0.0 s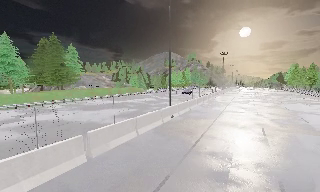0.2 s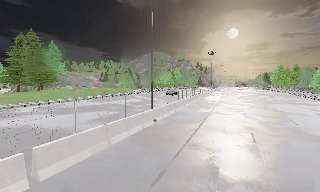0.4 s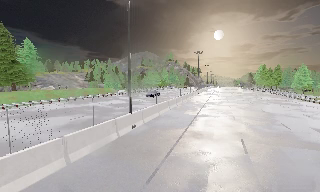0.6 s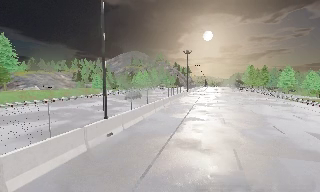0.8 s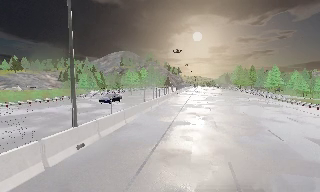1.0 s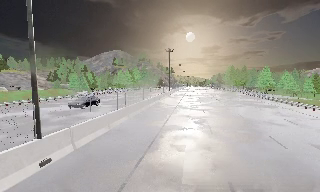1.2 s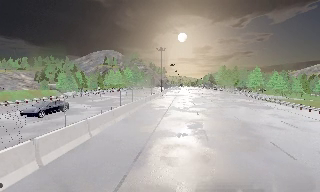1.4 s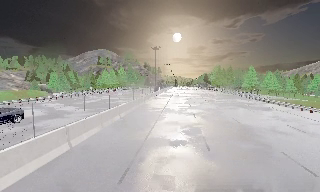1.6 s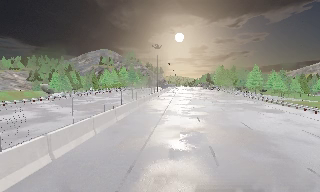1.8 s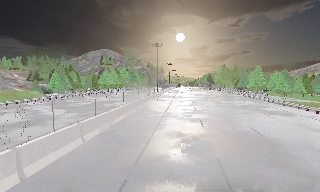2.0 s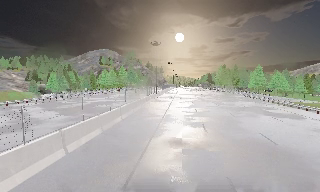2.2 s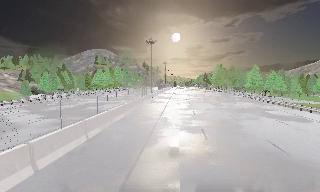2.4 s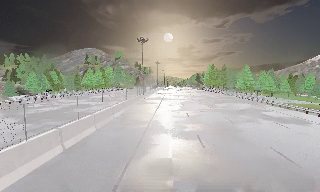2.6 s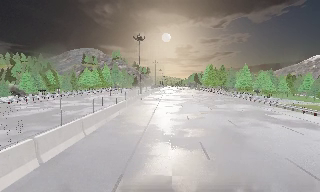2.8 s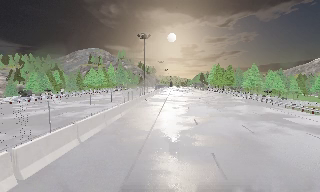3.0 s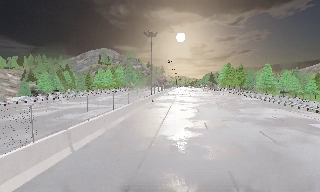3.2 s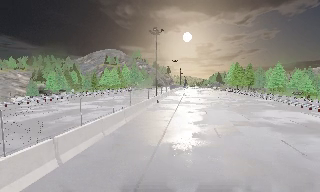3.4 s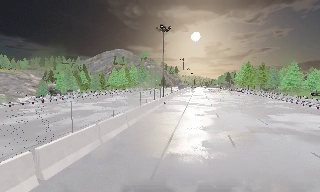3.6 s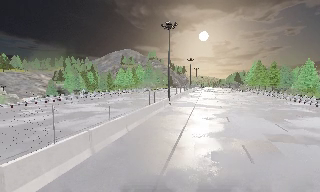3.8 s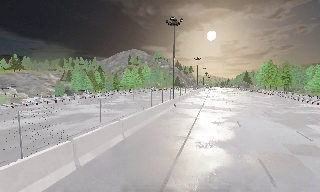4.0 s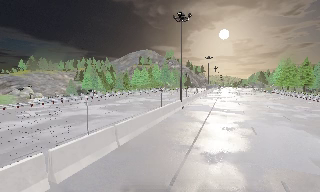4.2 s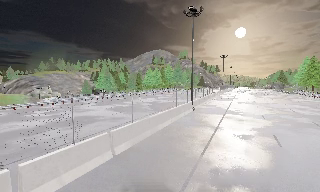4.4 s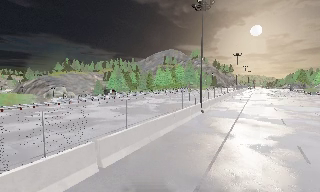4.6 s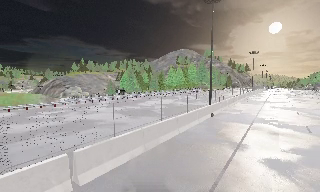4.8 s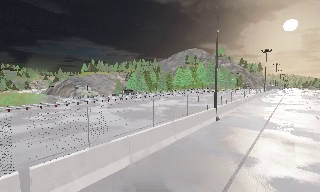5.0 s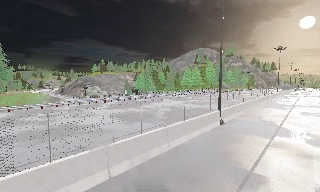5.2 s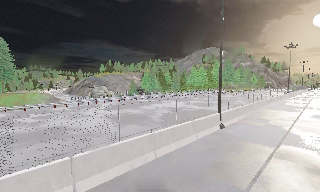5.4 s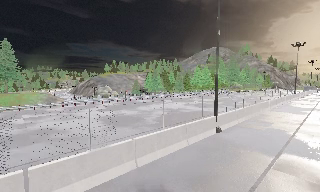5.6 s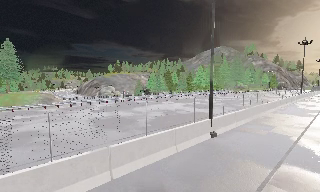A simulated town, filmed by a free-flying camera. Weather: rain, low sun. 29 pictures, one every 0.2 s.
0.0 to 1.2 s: The camera pans to its right, which is clockwise from overhead, by about 20 degrees. It travels forward, about 10 m, so what stands in front looms larger.
1.2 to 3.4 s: The camera travels forward, about 15 m, so what stands in front looms larger.
3.4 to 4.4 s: The camera pans to its left, which is counterclockwise from overhead, by about 20 degrees. It travels forward, about 7 m, so what stands in front looms larger.
4.4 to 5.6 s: The camera pans to its left, which is counterclockwise from overhead, by about 15 degrees. It travels forward and to its right, about 8 m, so what stands in front looms larger.
The film runs forward here.
